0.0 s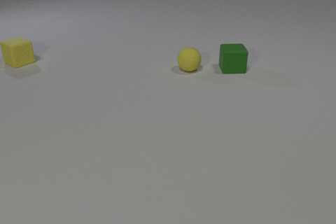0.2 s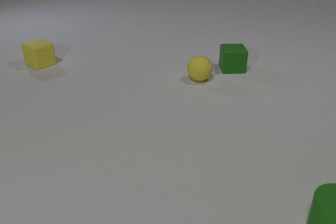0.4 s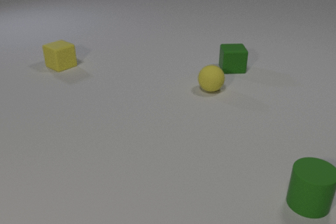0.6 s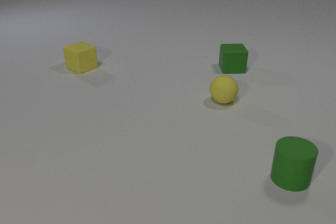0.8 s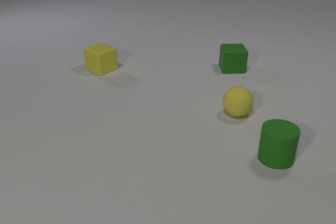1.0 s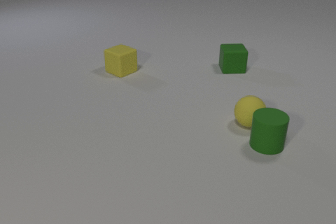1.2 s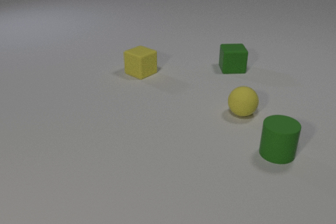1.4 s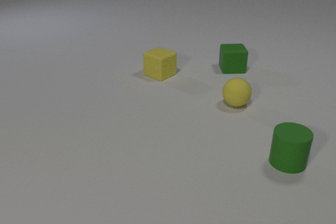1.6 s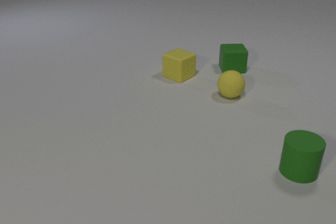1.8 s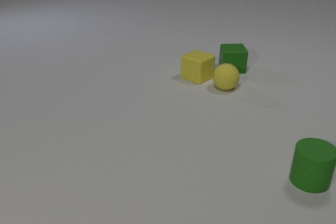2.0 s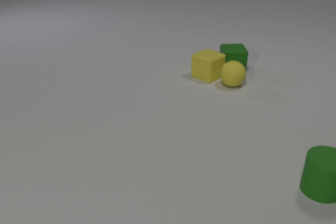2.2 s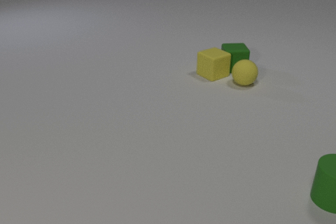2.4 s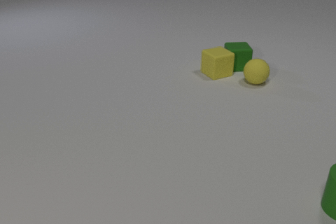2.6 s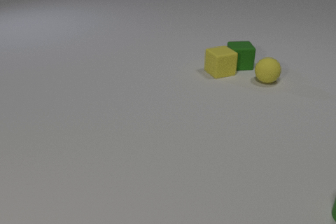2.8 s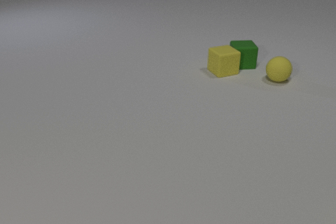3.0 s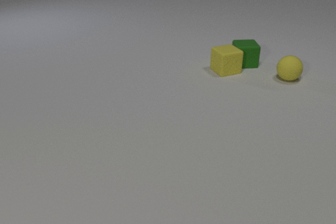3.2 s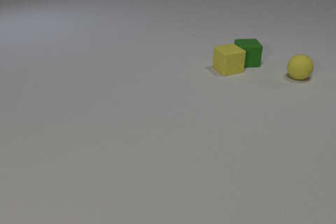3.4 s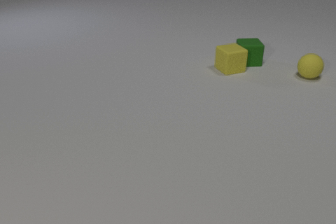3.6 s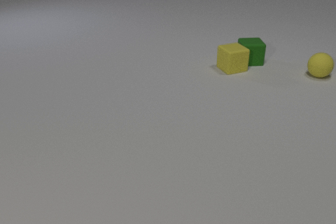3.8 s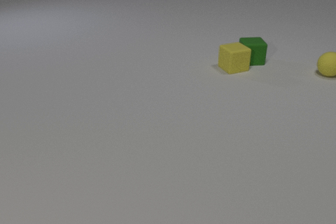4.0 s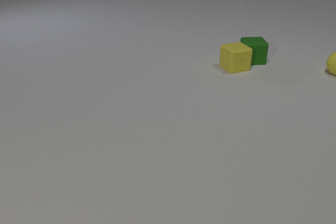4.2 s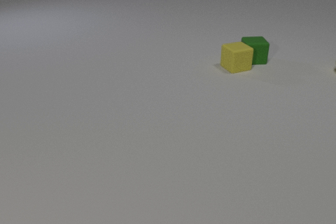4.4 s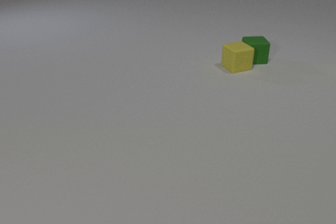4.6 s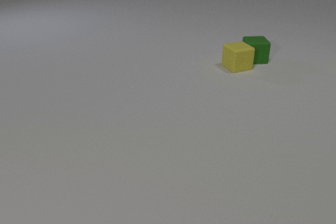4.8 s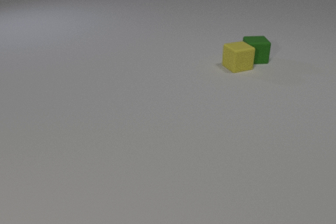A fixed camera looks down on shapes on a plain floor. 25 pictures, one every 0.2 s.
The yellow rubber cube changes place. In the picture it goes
to the right.
0.0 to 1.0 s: The green rubber cylinder comes in at the bottom edge, slides away from the camera and to the left. The yellow rubber sphere rolls toward the camera and to the right. The yellow rubber cube slides to the right and toward the camera. The green rubber cylinder and the yellow rubber sphere collide.
1.0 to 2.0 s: The green rubber cylinder slides toward the camera and to the right. The yellow rubber sphere rolls away from the camera. The yellow rubber cube slides to the right. The yellow rubber sphere and the yellow rubber cube collide.
2.0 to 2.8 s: The green rubber cylinder slides to the right and toward the camera, leaves at the right edge. The yellow rubber sphere rolls to the right and away from the camera. The yellow rubber cube slides to the right and away from the camera, spins clockwise seen from above by about 15 degrees, its near face sliding to the left. The green rubber cube slides away from the camera and to the right. The yellow rubber cube and the green rubber cube collide.
2.8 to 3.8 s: The yellow rubber sphere rolls to the right and away from the camera. The yellow rubber cube slides to the right and away from the camera. The green rubber cube slides away from the camera and to the right.
3.8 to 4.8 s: The yellow rubber sphere rolls to the right and away from the camera, leaves at the right edge. The green rubber cube slides away from the camera.
How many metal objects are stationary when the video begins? 0.
How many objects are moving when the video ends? 0.
Are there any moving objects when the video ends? no.
